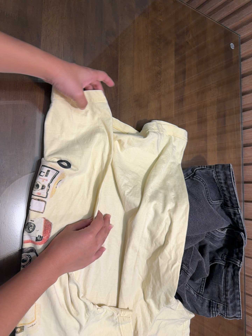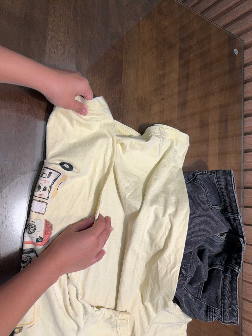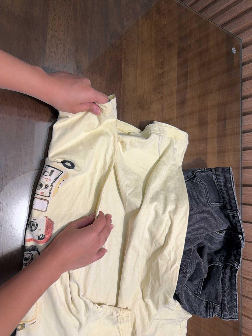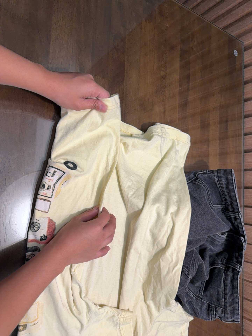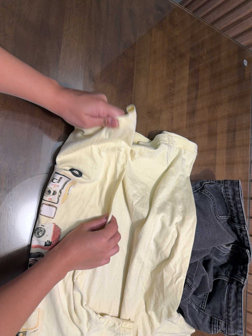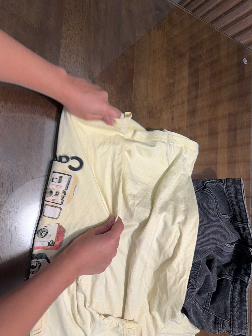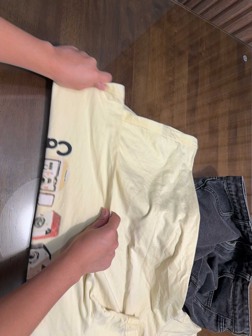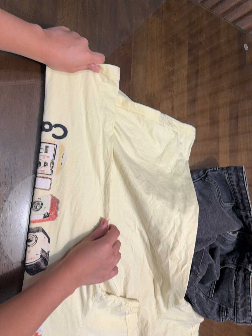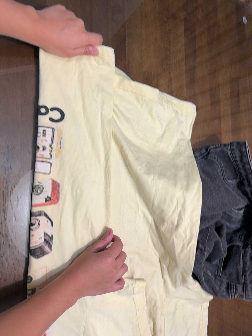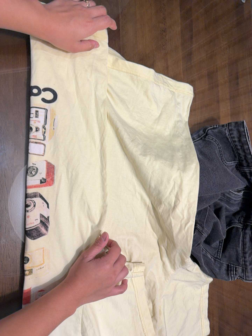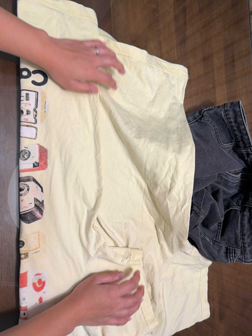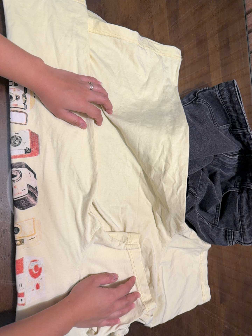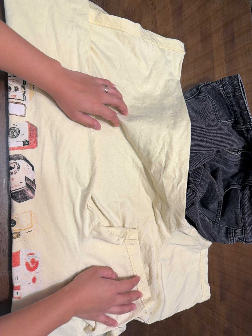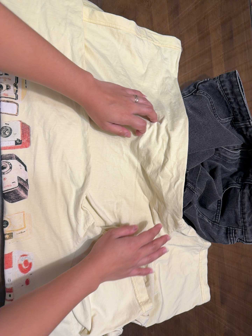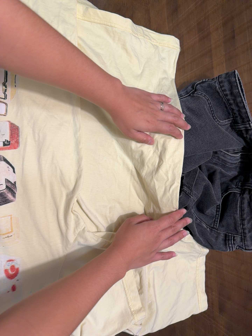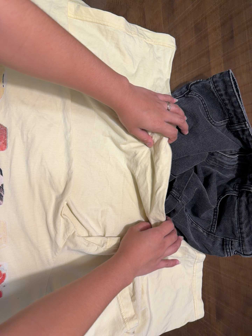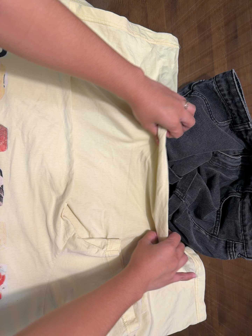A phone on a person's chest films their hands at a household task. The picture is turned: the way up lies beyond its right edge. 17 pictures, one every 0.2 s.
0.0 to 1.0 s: The camera shifts only a little, or ends up much as it began.
1.0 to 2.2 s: The camera travels toward the bottom of its view and to its right, about 12 cm, so close, fixed things drift upward. It rolls about its line of sight by about 10 degrees, and the scene rotates counterclockwise.
2.2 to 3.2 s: The camera travels to its right and forward, about 9 cm.
The film runs forward here.
